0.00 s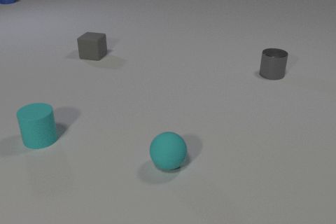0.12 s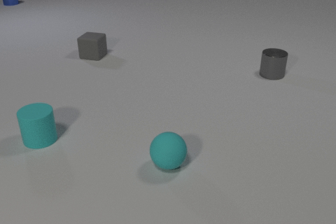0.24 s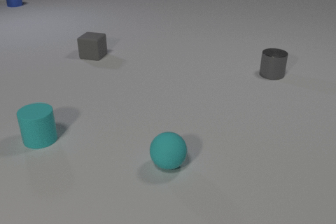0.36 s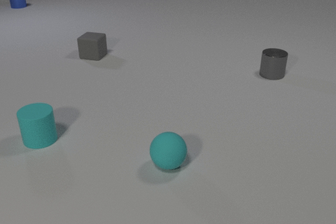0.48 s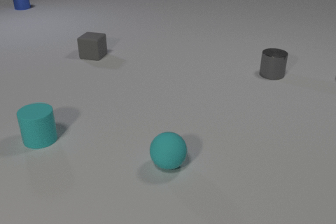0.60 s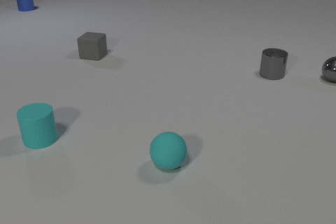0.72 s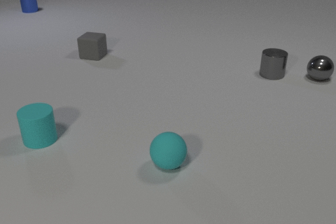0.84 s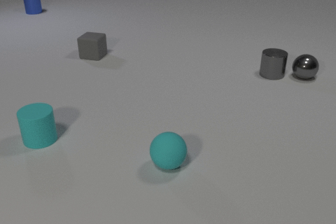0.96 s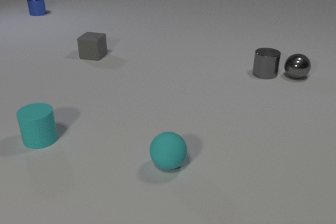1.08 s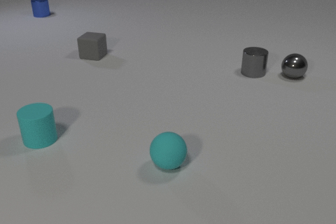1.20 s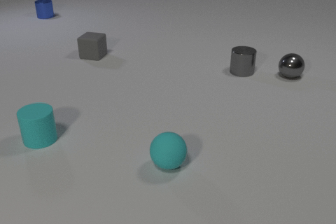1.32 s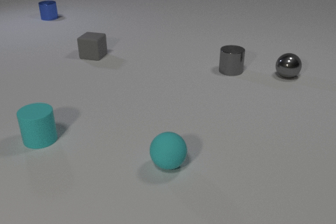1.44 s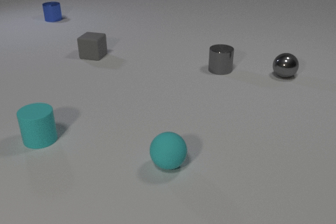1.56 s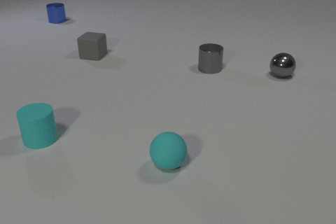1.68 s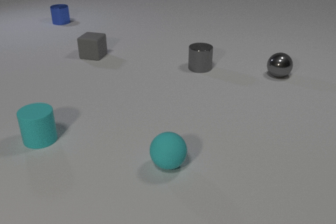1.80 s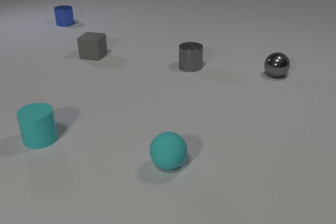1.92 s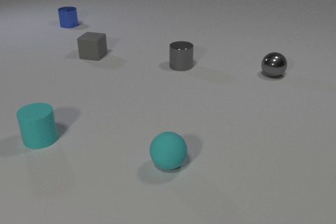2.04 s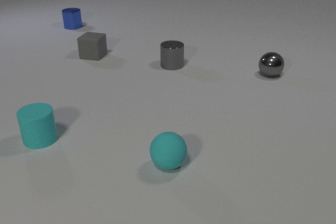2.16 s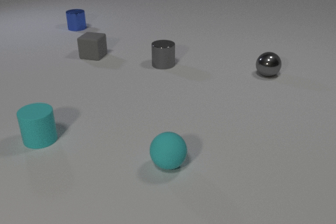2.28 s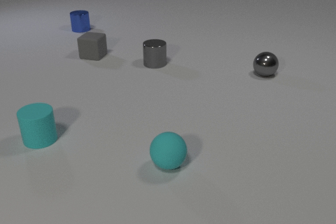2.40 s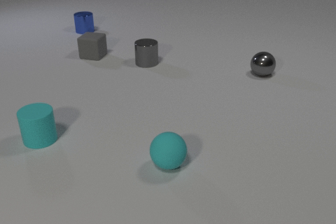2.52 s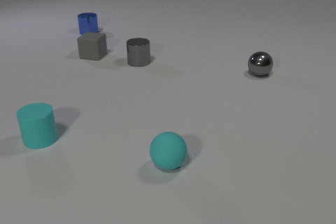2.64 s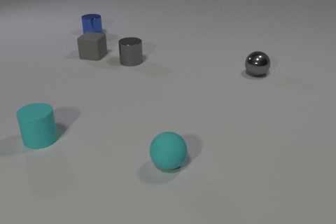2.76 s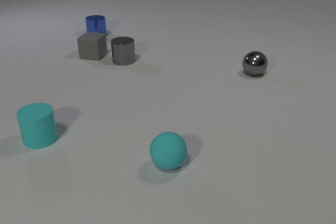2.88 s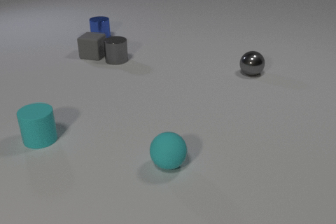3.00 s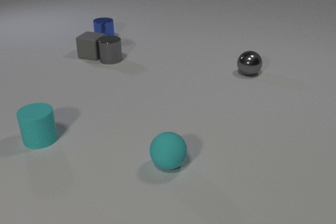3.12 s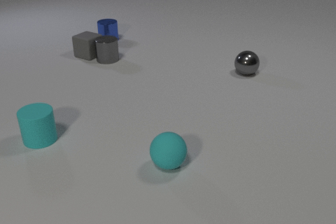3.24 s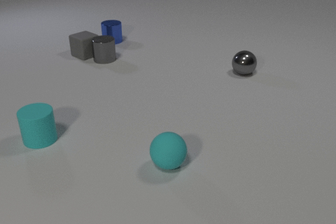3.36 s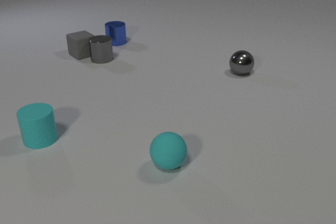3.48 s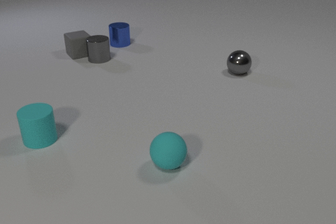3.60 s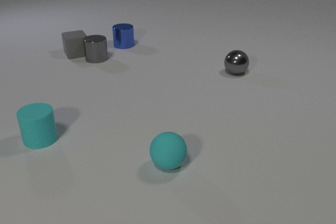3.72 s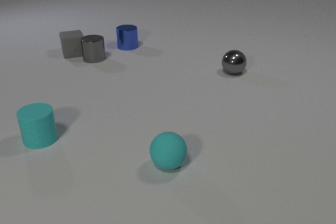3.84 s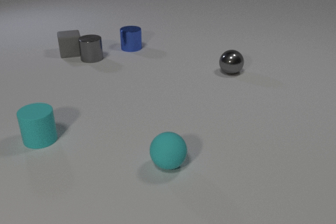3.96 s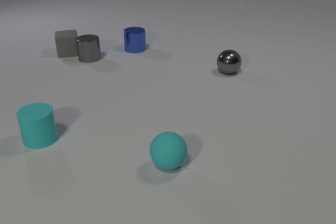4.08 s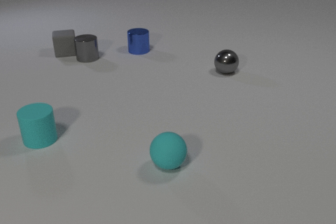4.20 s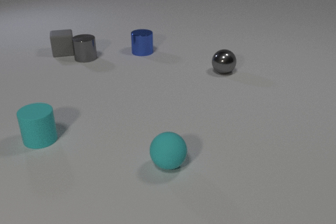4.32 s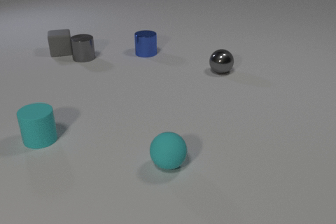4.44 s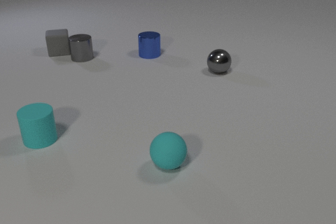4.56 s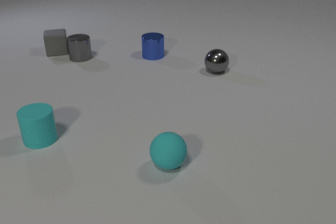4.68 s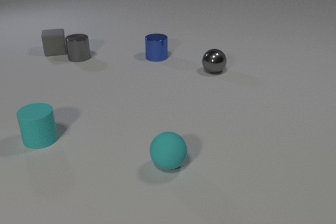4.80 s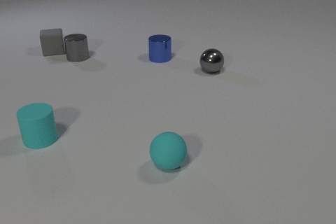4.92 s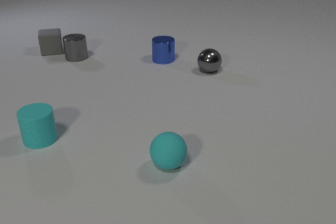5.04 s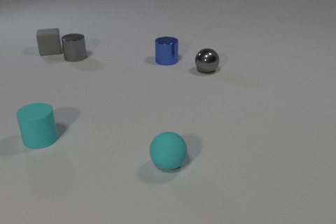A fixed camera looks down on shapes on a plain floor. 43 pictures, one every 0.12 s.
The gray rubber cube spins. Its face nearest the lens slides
to the left.
The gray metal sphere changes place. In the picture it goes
to the left.
0.00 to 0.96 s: The gray metal sphere comes in at the right edge, rolls to the left. The gray metal cylinder slides to the left. The blue metal cylinder slides toward the camera and to the right. The gray metal sphere and the gray metal cylinder collide.
0.96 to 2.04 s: The gray metal sphere rolls to the left. The gray metal cylinder slides to the left. The blue metal cylinder slides toward the camera and to the right.
2.04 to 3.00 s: The gray metal sphere rolls to the left. The gray metal cylinder slides to the left. The blue metal cylinder slides toward the camera and to the right. The gray metal cylinder and the gray rubber cube collide.
3.00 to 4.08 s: The gray metal sphere rolls to the left. The gray metal cylinder slides to the left. The blue metal cylinder slides toward the camera and to the right. The gray rubber cube slides to the left and away from the camera, spins so that its near face slides to the left, clockwise seen from above.
4.08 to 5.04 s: The gray metal sphere rolls to the left. The gray metal cylinder slides to the left and away from the camera. The blue metal cylinder slides toward the camera and to the right. The gray rubber cube slides to the left and away from the camera.
How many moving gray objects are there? 3.
How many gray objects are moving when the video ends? 3.
How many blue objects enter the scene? 0.
